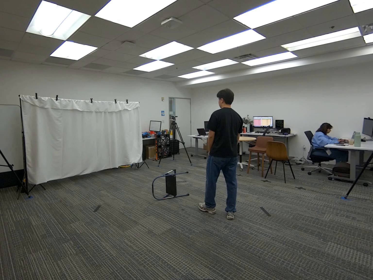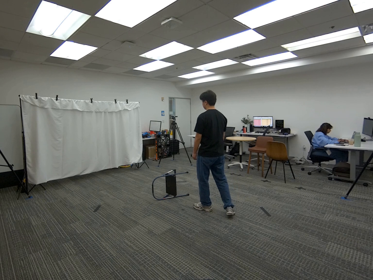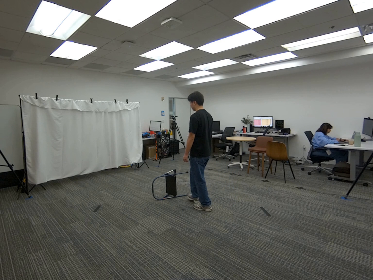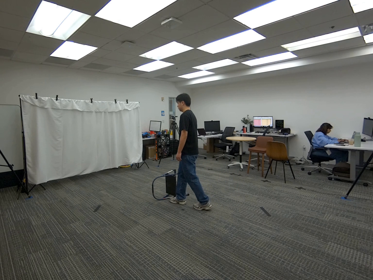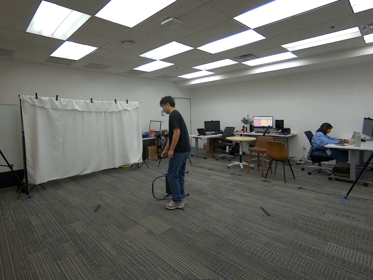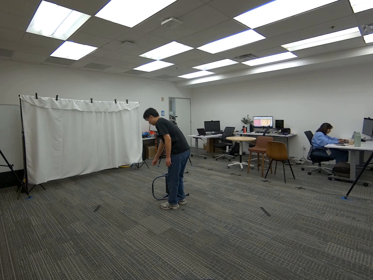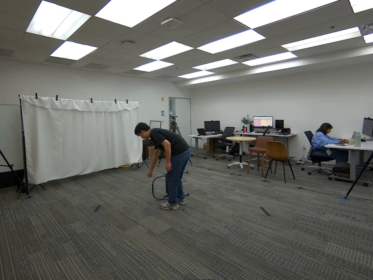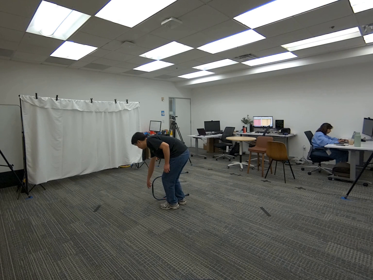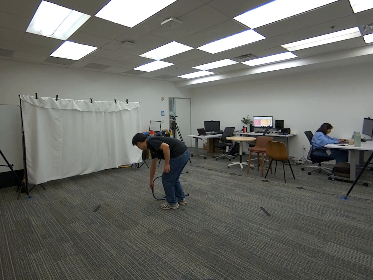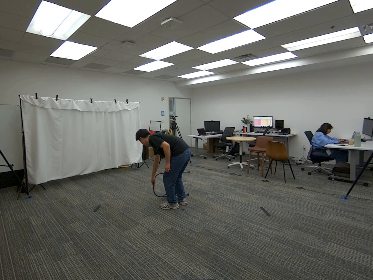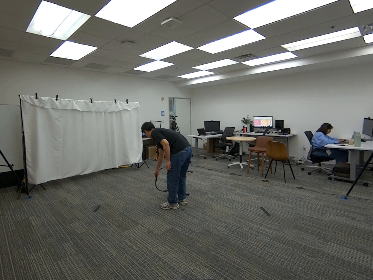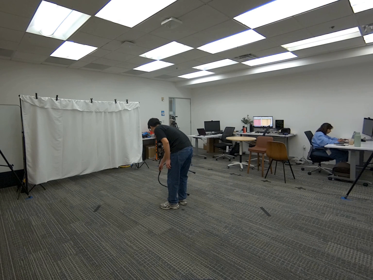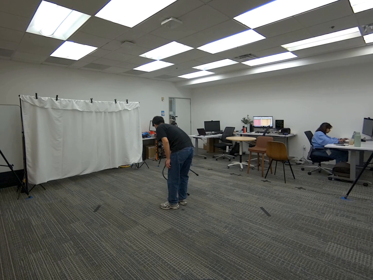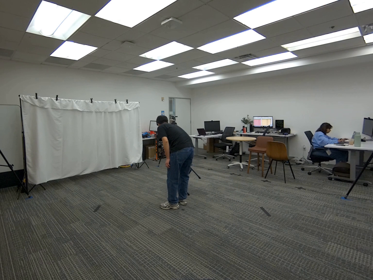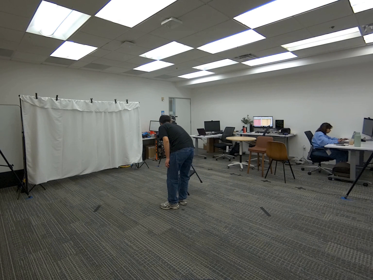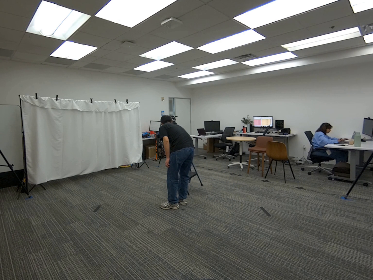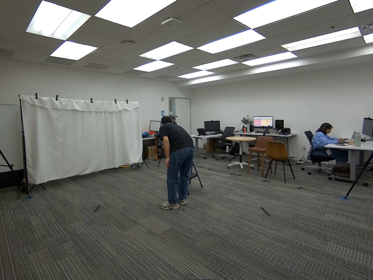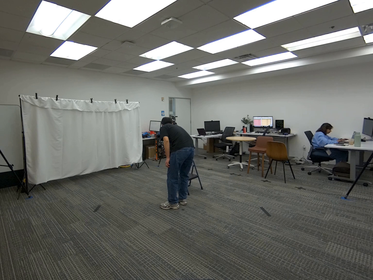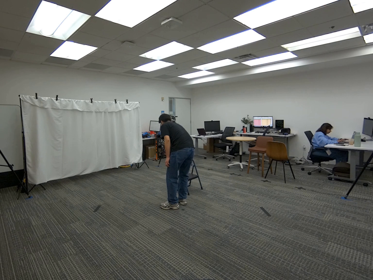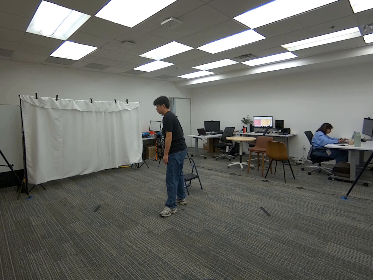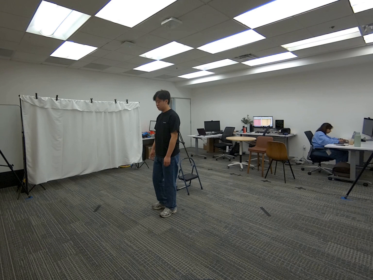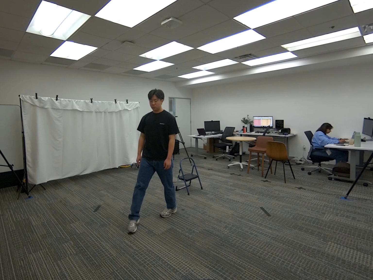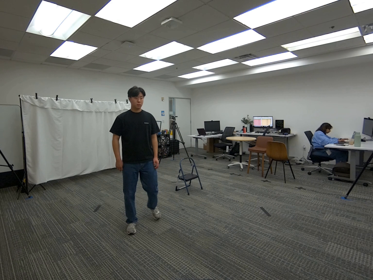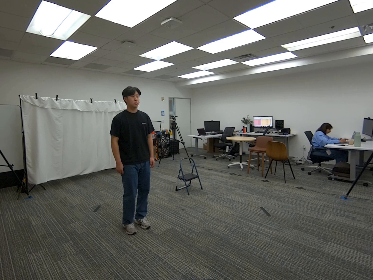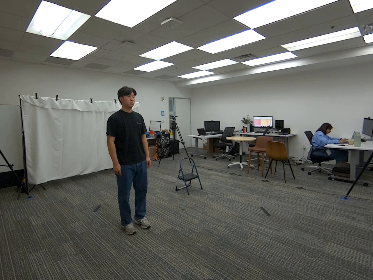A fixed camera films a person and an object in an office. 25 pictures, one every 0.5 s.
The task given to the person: Walk over to the step ladder laying on its side. Flip the step ladder with your right hand, so that it's standing upright.
